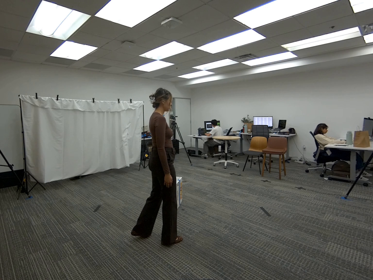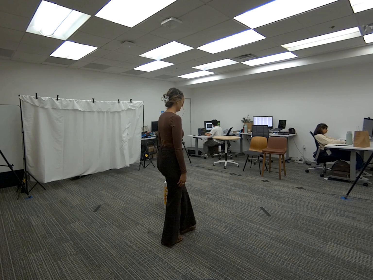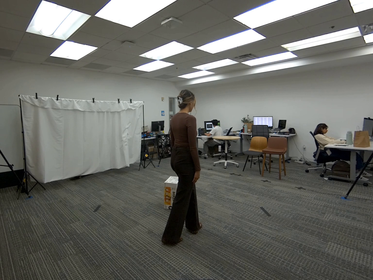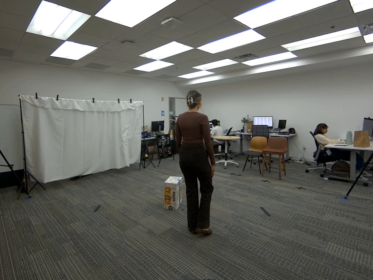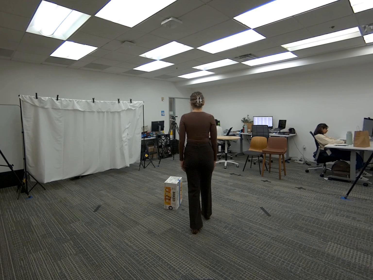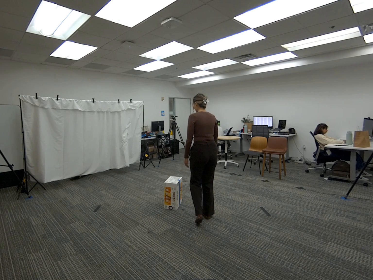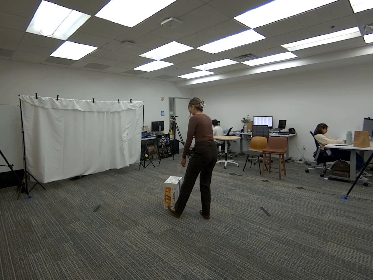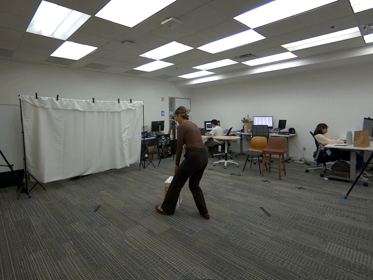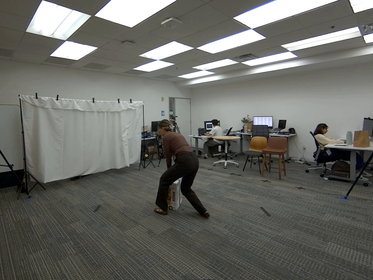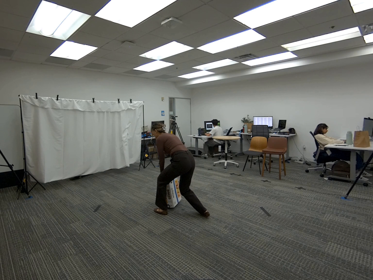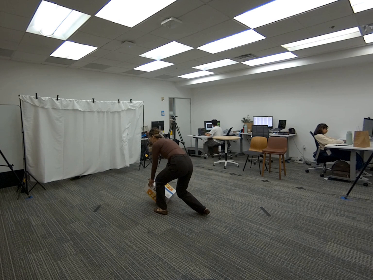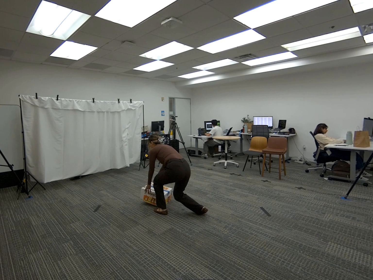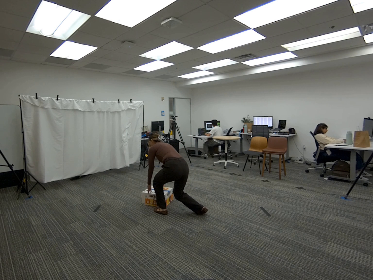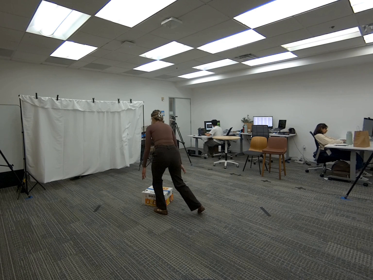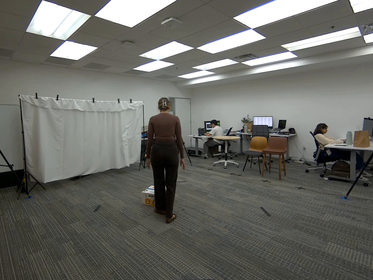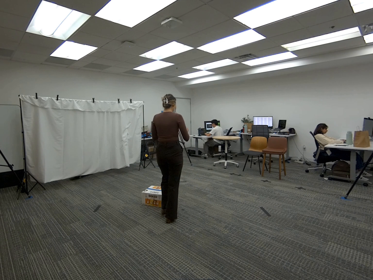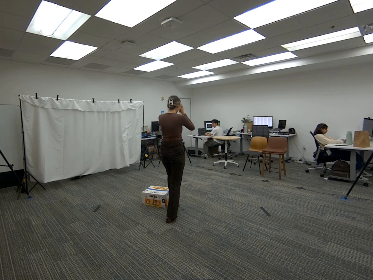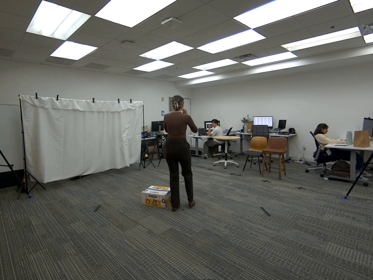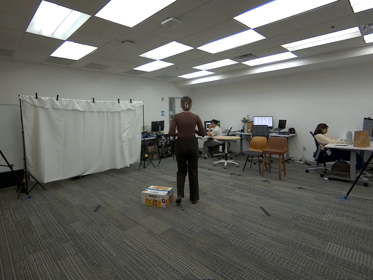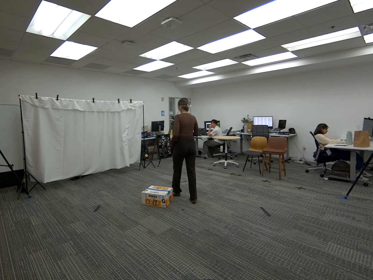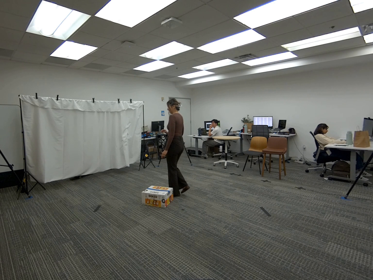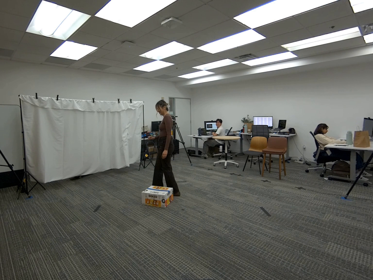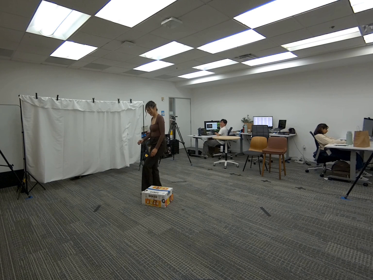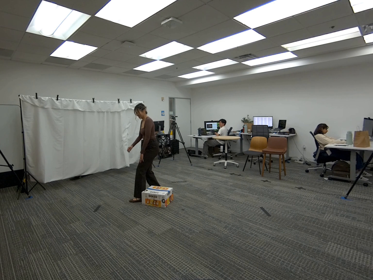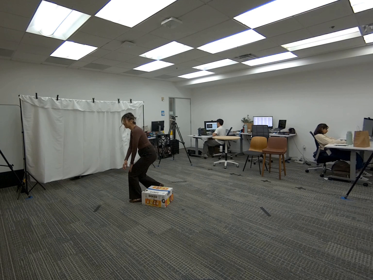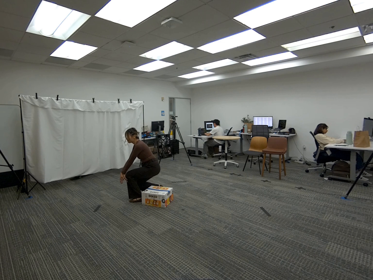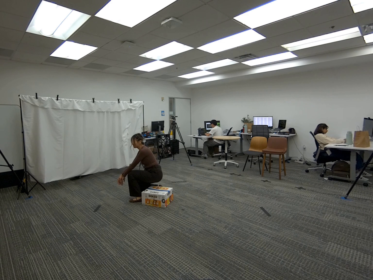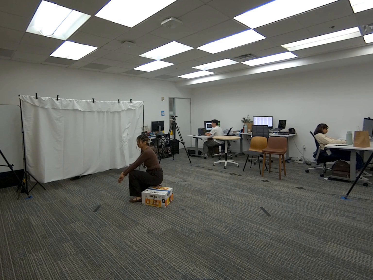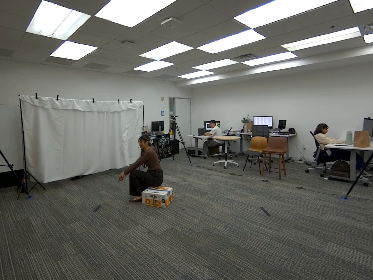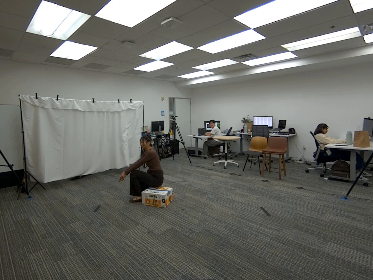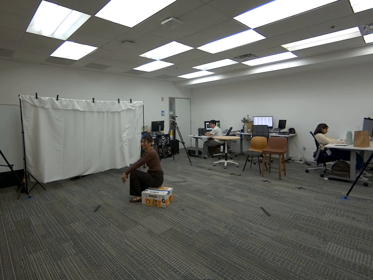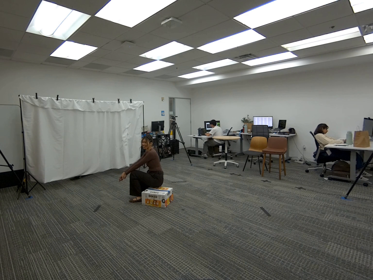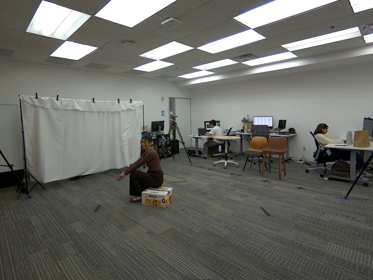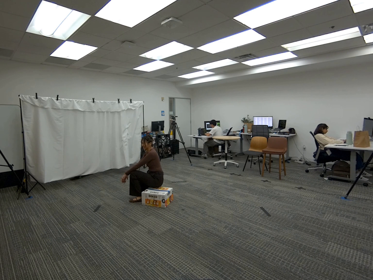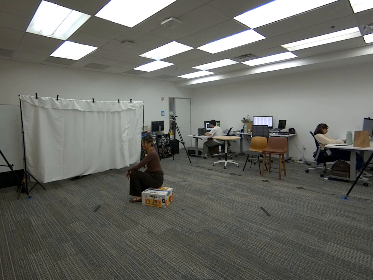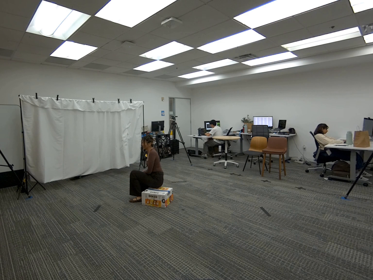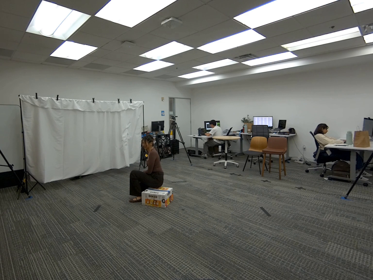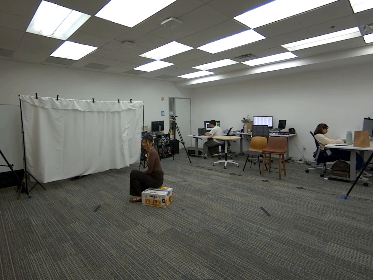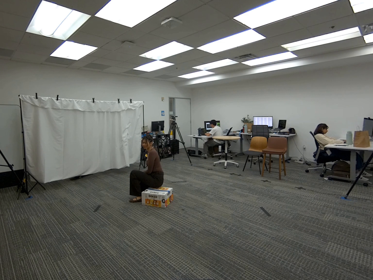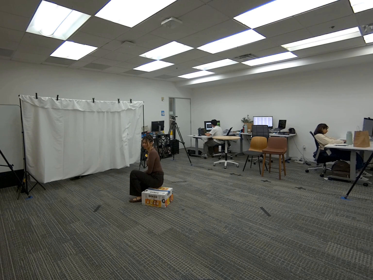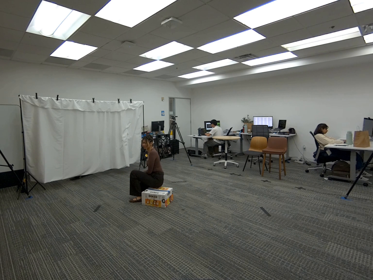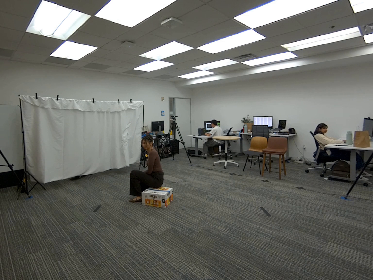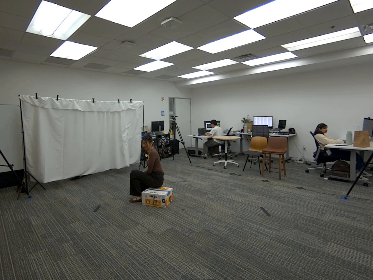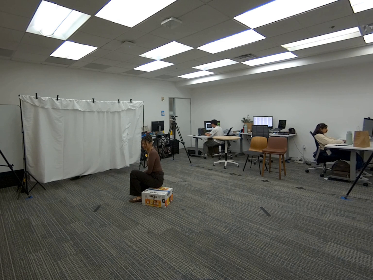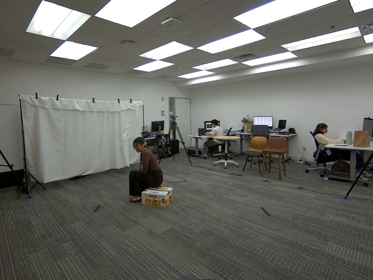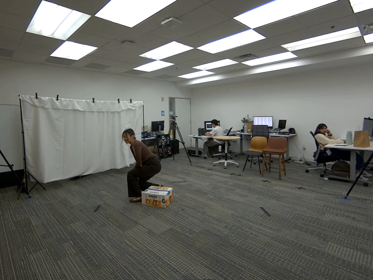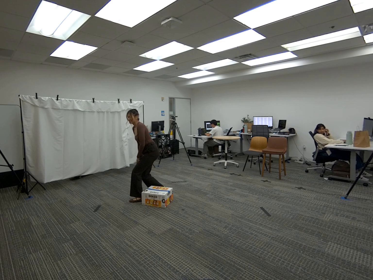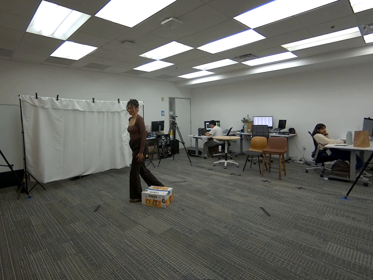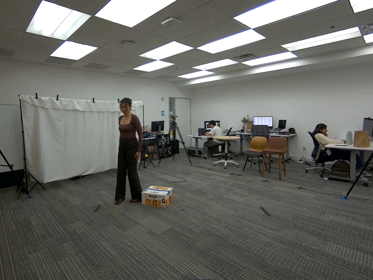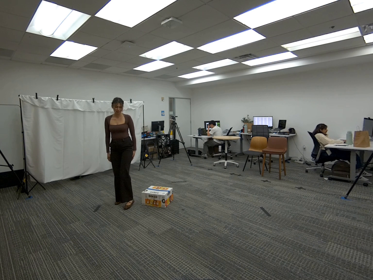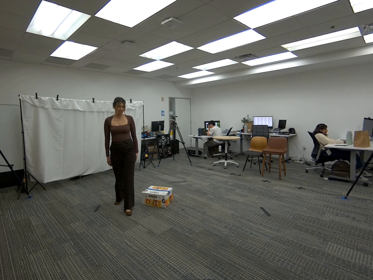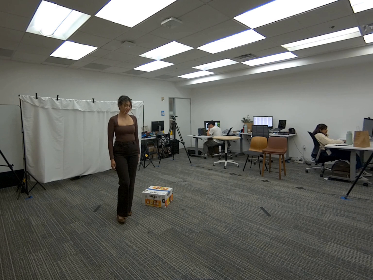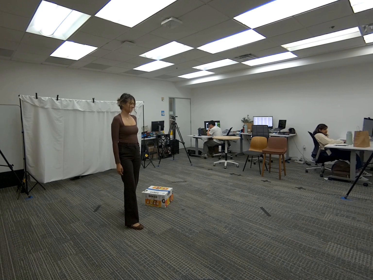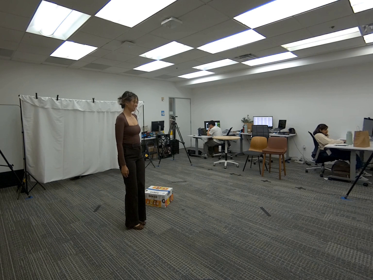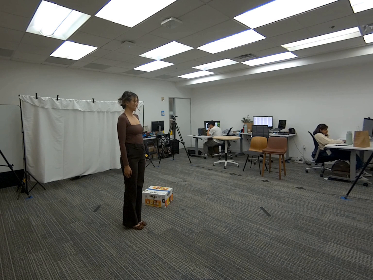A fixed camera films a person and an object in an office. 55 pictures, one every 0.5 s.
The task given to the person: Walk over to the snack box. Place it on its side and lightly sit down on the box until the end of sequence. Stand up when finished.
